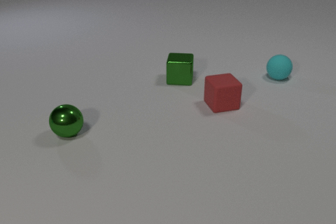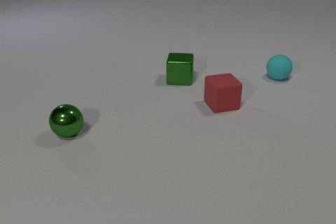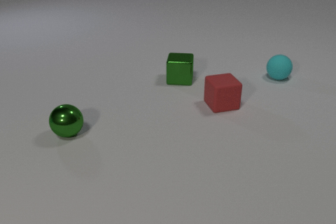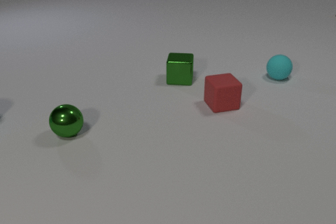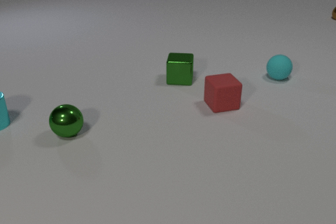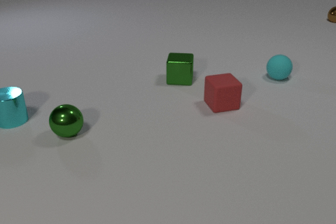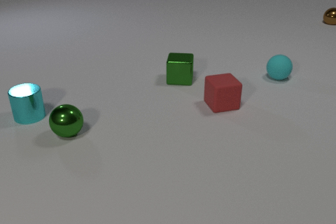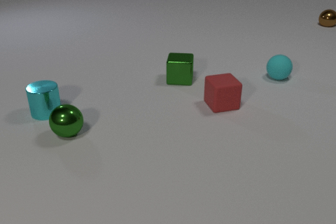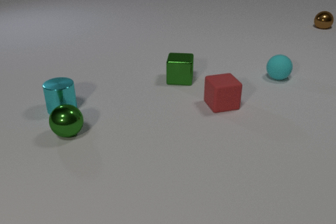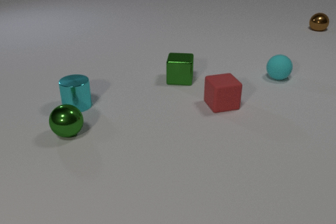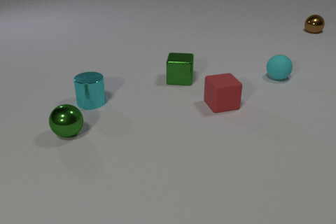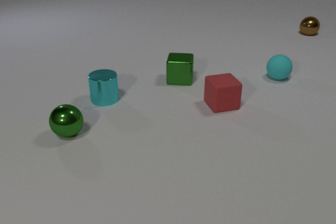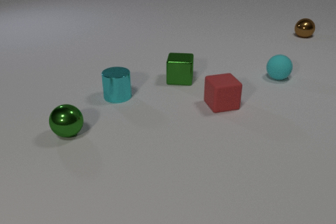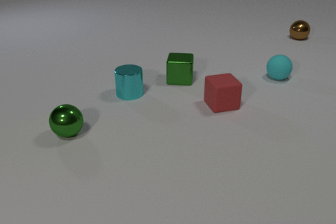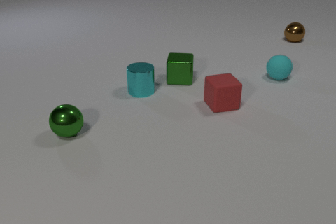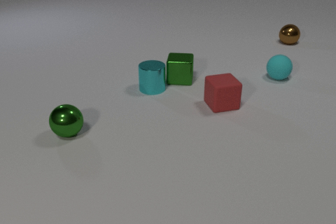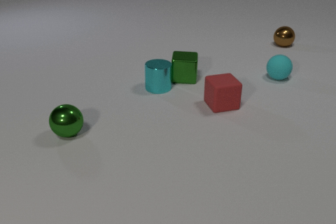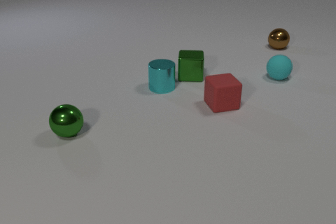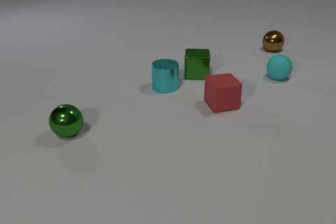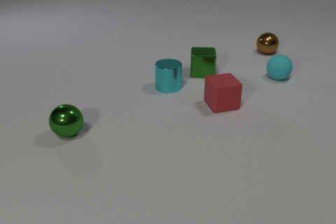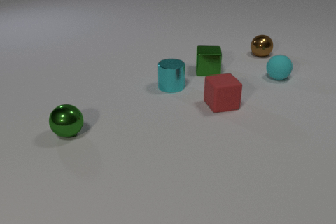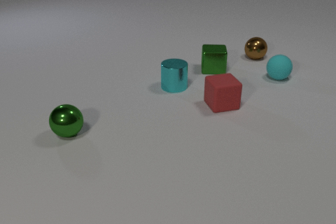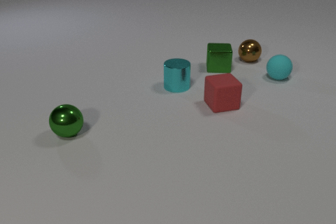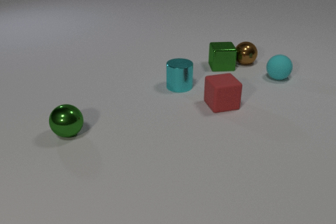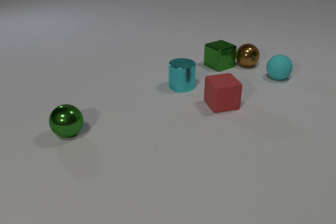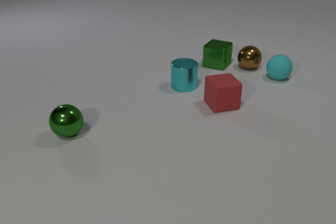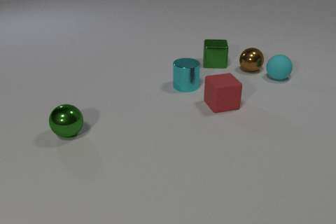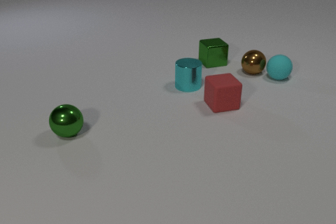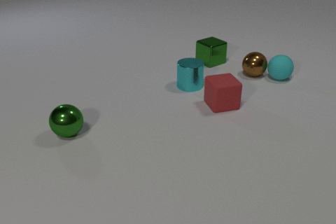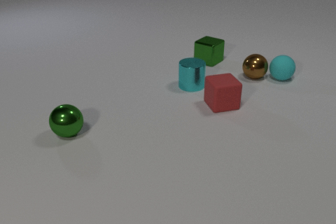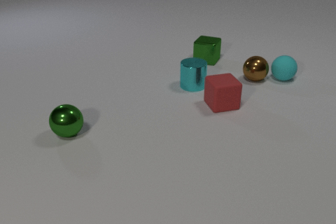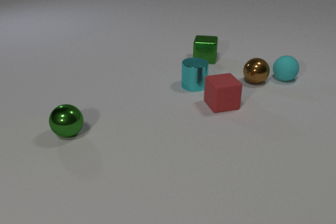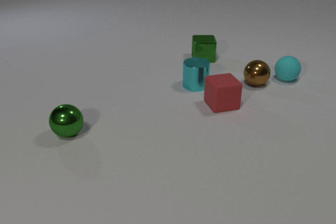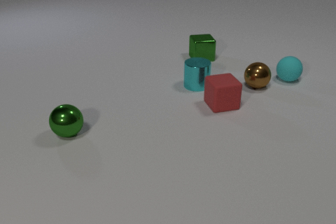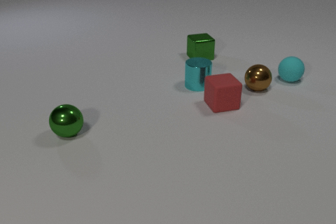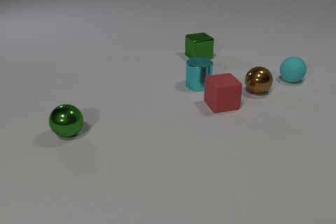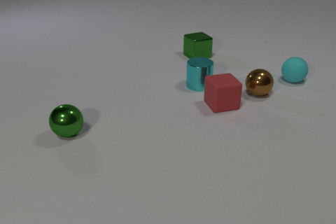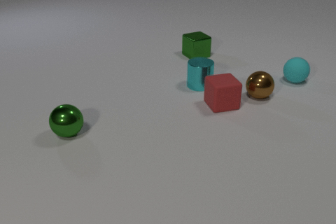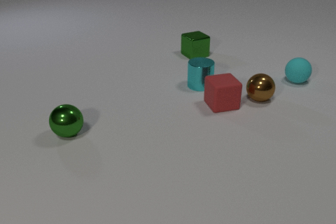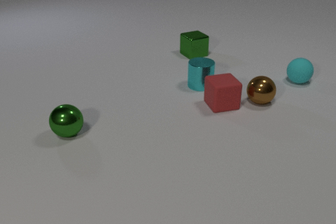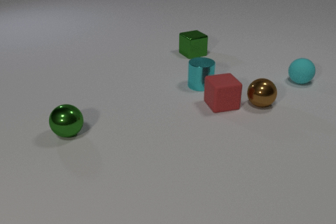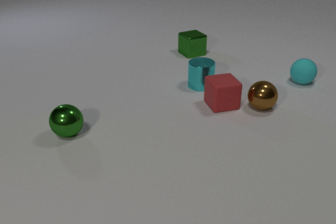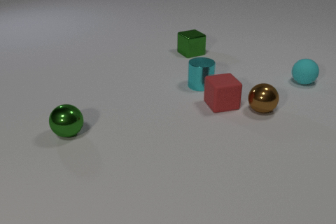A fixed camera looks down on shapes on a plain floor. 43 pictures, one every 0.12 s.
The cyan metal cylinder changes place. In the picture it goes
to the right.
The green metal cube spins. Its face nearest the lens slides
to the right.
0.00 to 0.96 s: The cyan metal cylinder comes in at the left edge, slides to the right. The brown metal sphere comes in at the right edge, rolls toward the camera and to the left.
0.96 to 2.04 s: The cyan metal cylinder slides to the right. The green metal cube slides to the right and away from the camera. The brown metal sphere rolls toward the camera and to the left. The cyan metal cylinder and the green metal cube collide.
2.04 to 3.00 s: The cyan metal cylinder slides to the right. The green metal cube slides away from the camera and to the right, spins so that its near face slides to the right, counterclockwise seen from above. The brown metal sphere rolls toward the camera and to the left. The green metal cube and the brown metal sphere collide.
3.00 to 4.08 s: The cyan metal cylinder slides to the right. The green metal cube slides away from the camera and to the left, spins counterclockwise seen from above by about 135 degrees, its near face sliding to the right. The brown metal sphere rolls toward the camera. The cyan rubber sphere rolls to the right. The brown metal sphere and the cyan rubber sphere collide.
4.08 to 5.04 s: The green metal cube slides away from the camera and to the left. The brown metal sphere rolls toward the camera. The cyan rubber sphere rolls to the right.
How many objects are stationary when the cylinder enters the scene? 4.
What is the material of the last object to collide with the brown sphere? rubber.
What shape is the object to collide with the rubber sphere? sphere.
